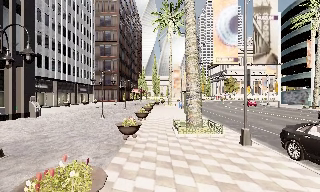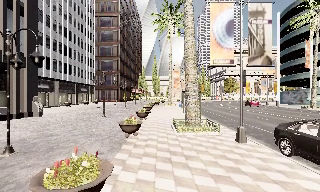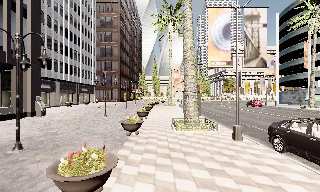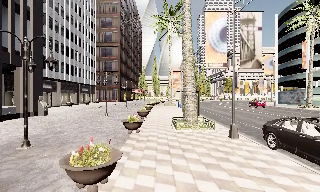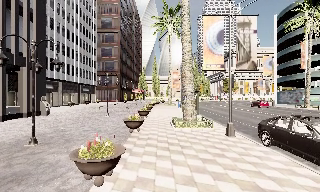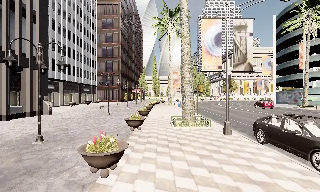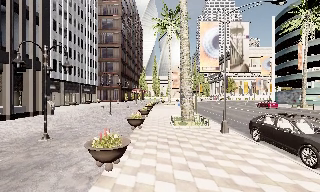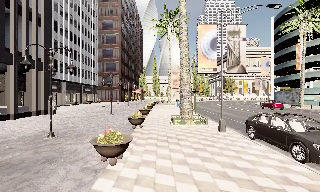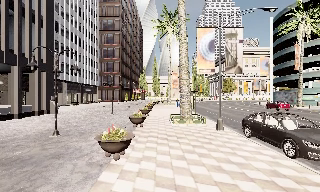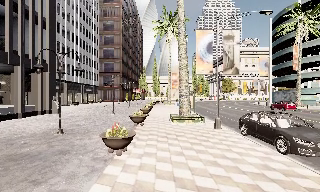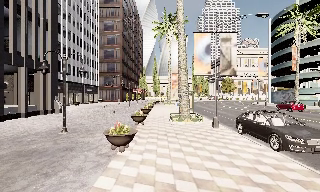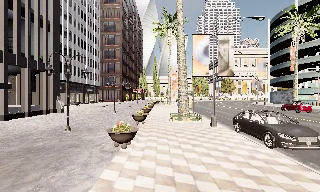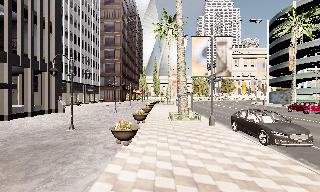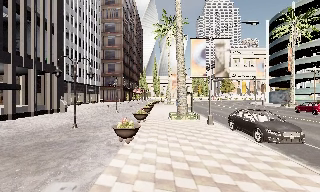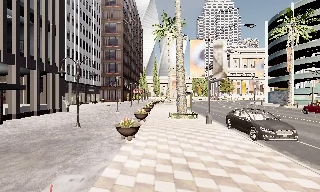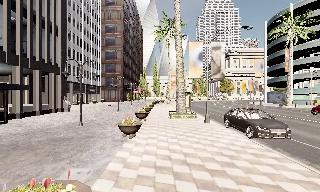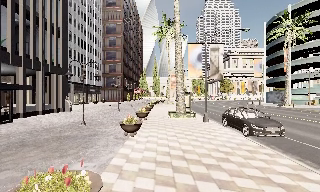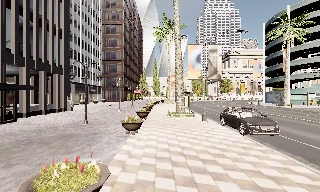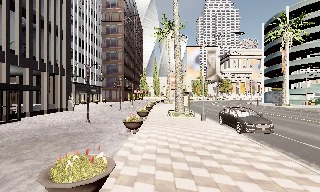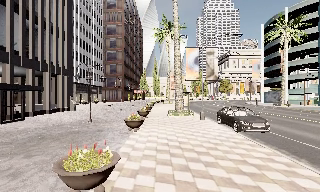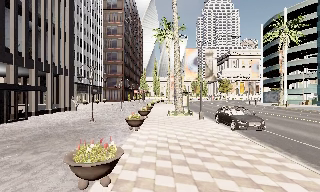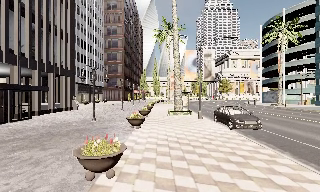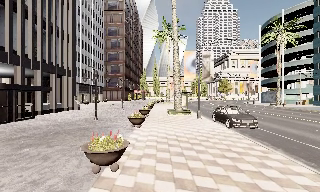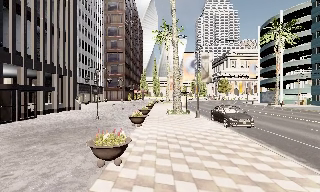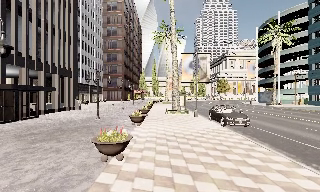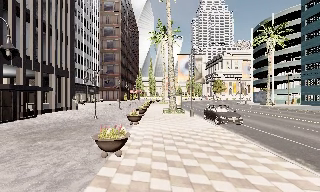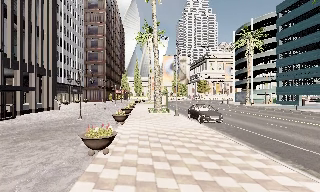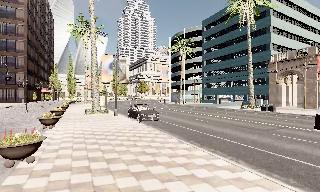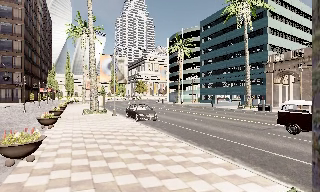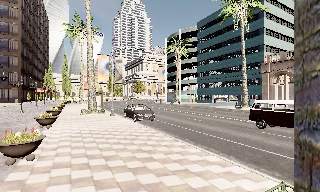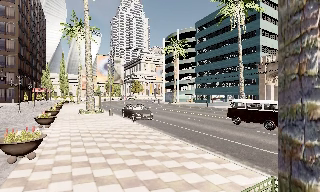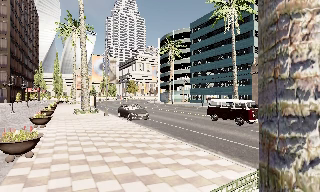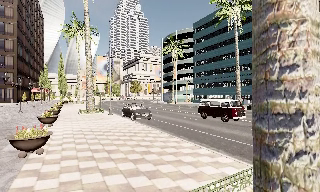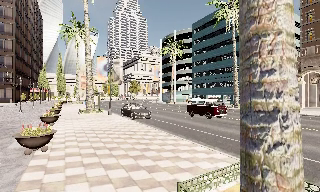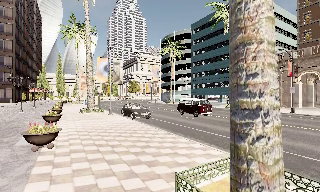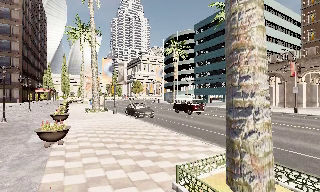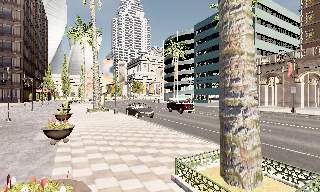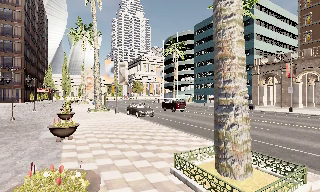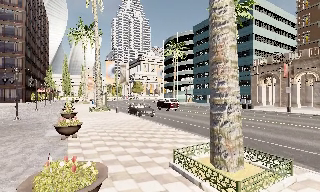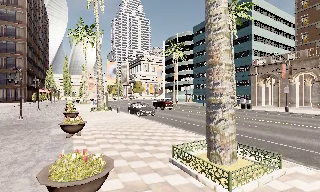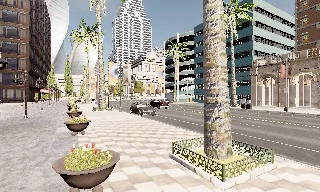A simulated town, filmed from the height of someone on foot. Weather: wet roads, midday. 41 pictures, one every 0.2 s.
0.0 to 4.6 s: The camera travels backward, about 9 m, so what stands in front gets smaller.
4.6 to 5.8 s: The camera swings to its right by about 30 degrees, and the scene slides to the left. It travels backward, about 2 m, so what stands in front gets smaller. It loses speed.
5.8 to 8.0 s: The camera travels backward, about 3.5 m, so what stands in front gets smaller.
The film runs backward here.
